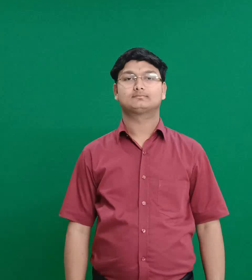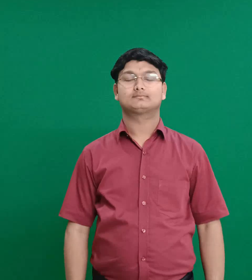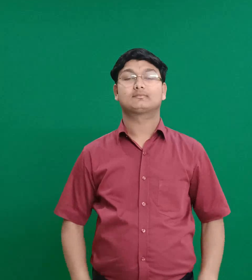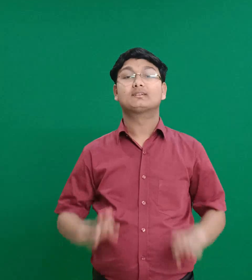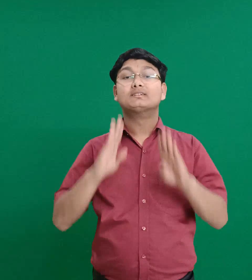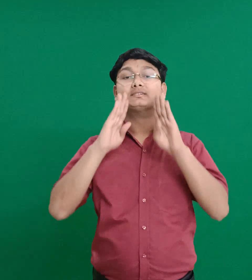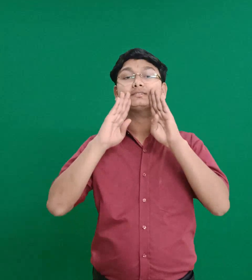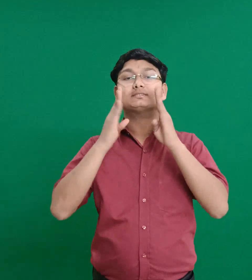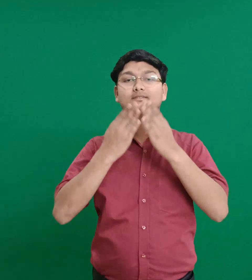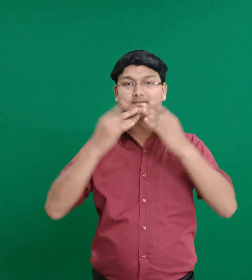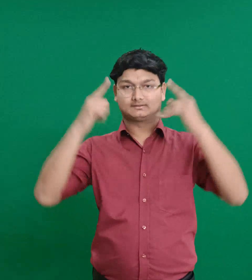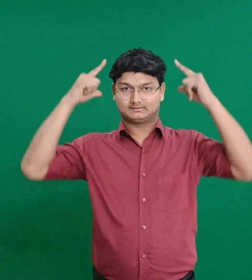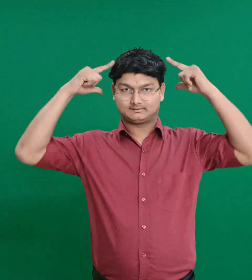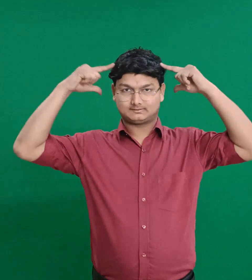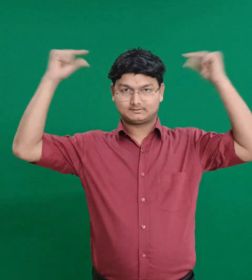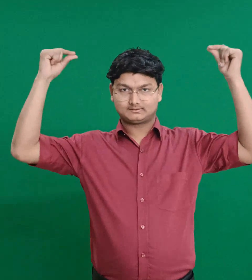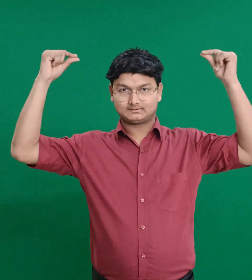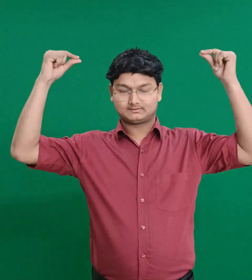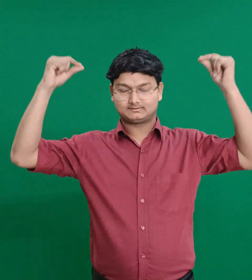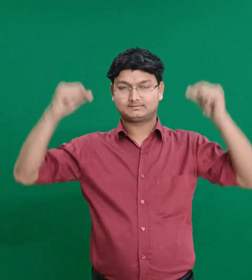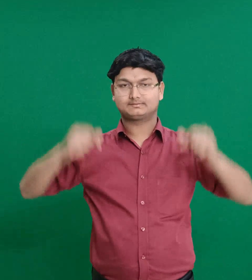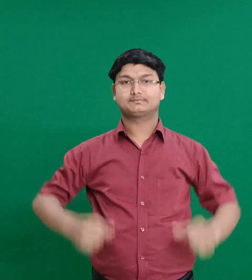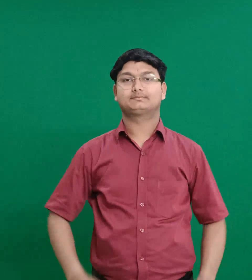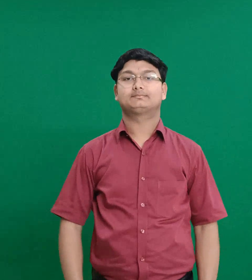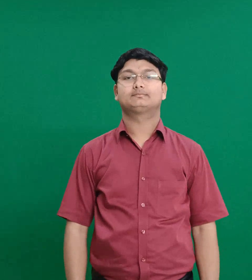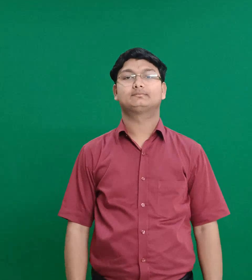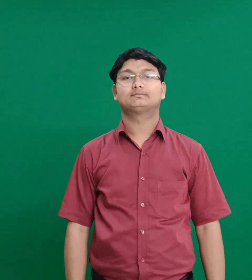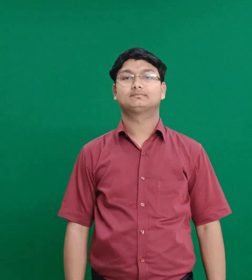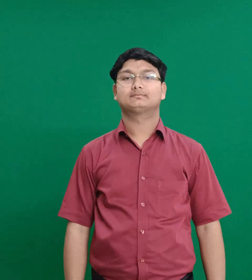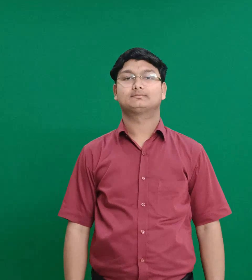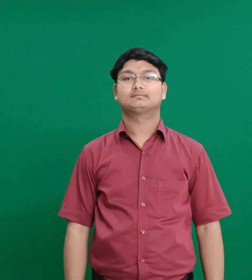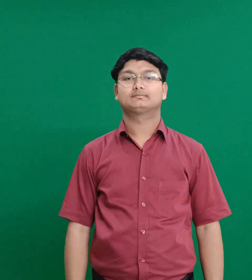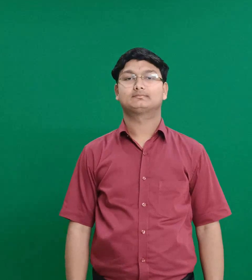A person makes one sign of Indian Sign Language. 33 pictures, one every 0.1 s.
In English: jackal
